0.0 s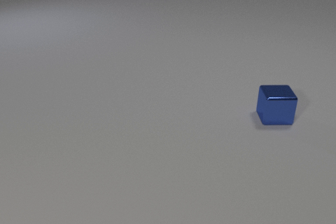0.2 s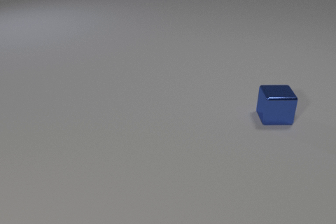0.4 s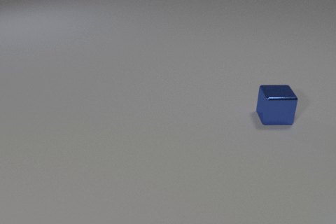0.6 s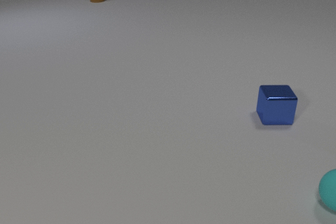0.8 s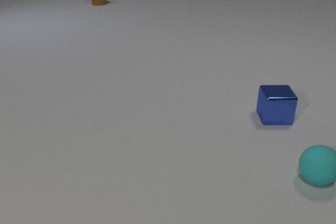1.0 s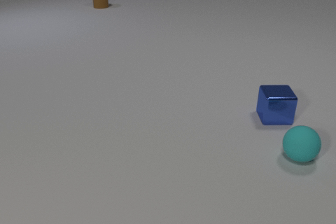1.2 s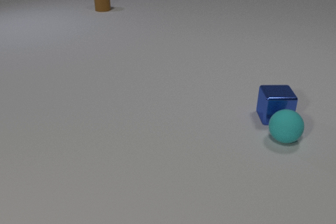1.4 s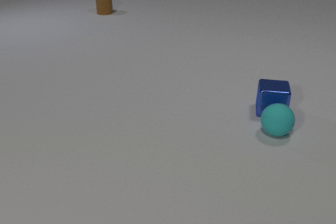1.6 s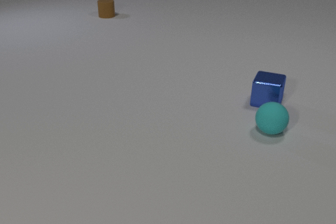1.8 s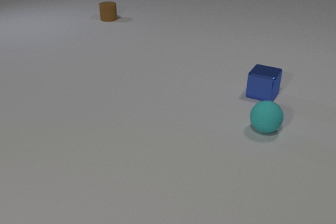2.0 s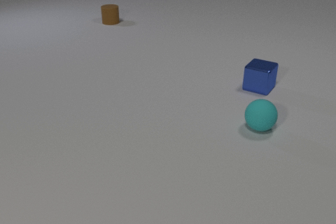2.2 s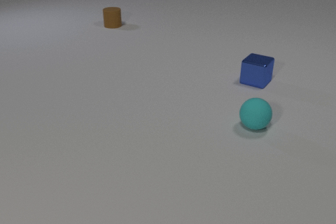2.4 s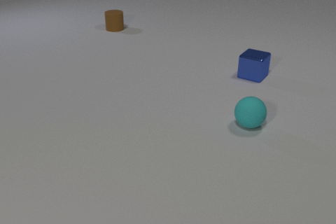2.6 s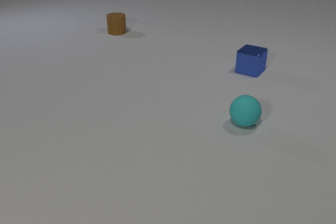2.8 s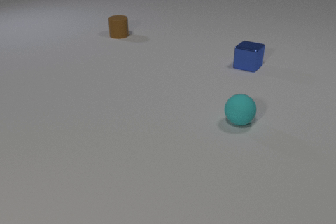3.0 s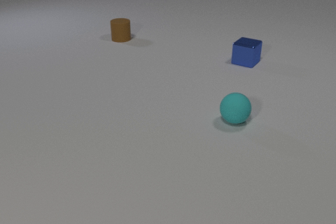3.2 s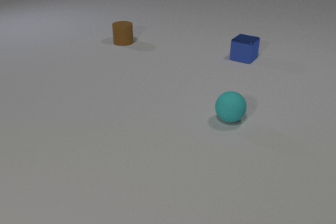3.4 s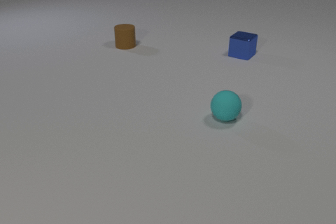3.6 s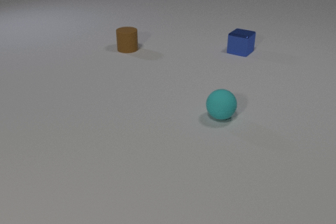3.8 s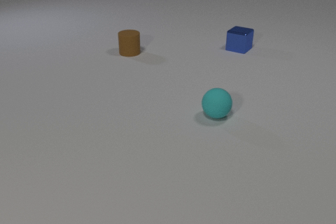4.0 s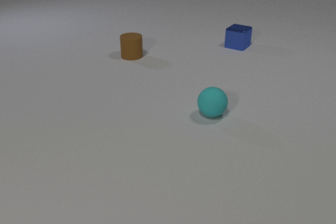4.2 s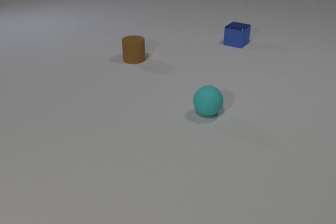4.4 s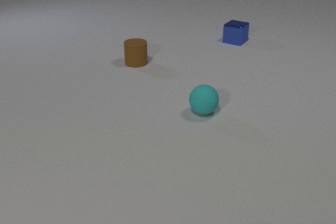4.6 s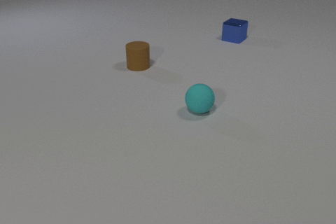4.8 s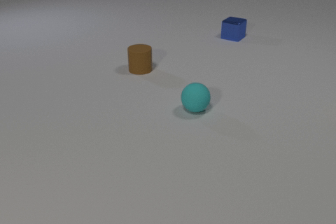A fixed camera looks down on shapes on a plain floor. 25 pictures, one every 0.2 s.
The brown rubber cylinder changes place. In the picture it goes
toward the camera.
The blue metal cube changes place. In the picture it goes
away from the camera.
0.0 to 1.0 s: The cyan rubber sphere comes in at the right edge, rolls away from the camera and to the left. The brown rubber cylinder comes in at the top edge, slides toward the camera.
1.0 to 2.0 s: The cyan rubber sphere rolls away from the camera and to the left. The blue metal cube slides away from the camera, spins so that its near face slides to the left, clockwise seen from above. The brown rubber cylinder slides toward the camera. The cyan rubber sphere and the blue metal cube collide.
2.0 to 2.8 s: The cyan rubber sphere rolls to the left. The blue metal cube slides away from the camera. The brown rubber cylinder slides toward the camera.
2.8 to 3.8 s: The cyan rubber sphere rolls to the left and away from the camera. The blue metal cube slides away from the camera. The brown rubber cylinder slides toward the camera.
3.8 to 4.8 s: The cyan rubber sphere rolls to the left and away from the camera. The blue metal cube slides away from the camera. The brown rubber cylinder slides toward the camera.
What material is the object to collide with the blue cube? rubber.
How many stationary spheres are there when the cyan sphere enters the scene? 0.
What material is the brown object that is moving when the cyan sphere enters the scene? rubber.
